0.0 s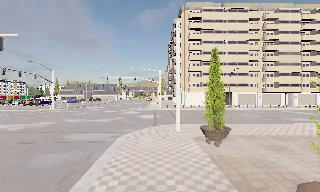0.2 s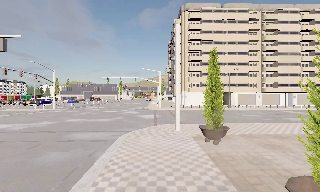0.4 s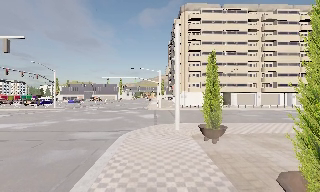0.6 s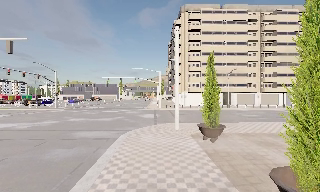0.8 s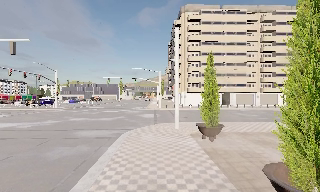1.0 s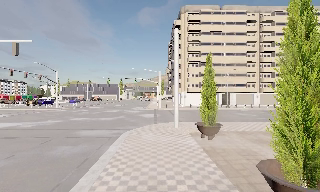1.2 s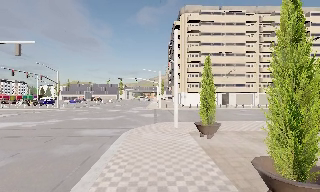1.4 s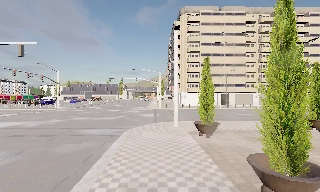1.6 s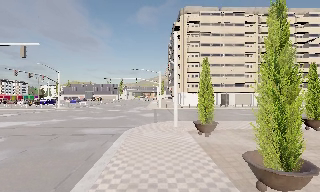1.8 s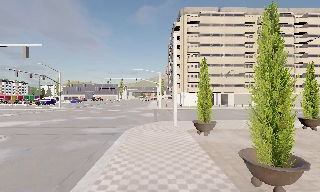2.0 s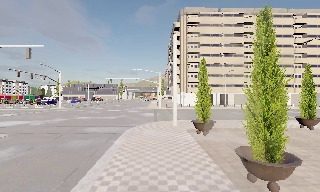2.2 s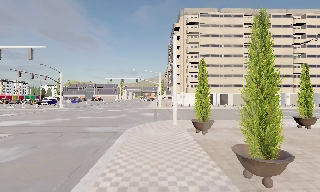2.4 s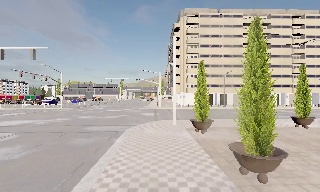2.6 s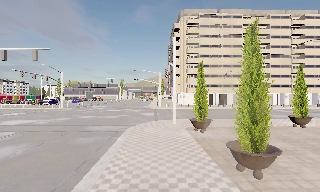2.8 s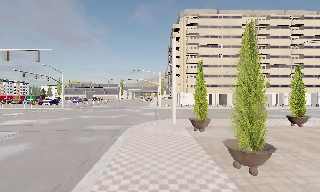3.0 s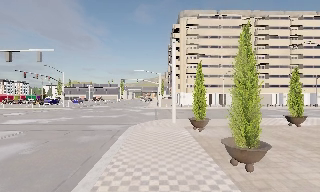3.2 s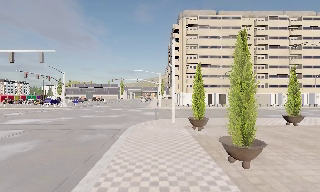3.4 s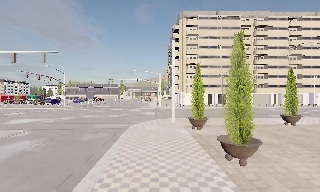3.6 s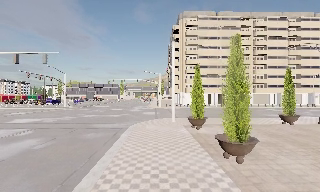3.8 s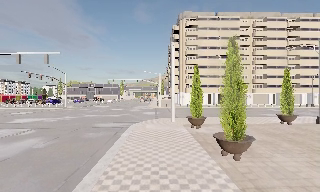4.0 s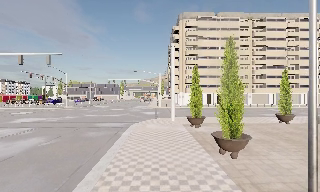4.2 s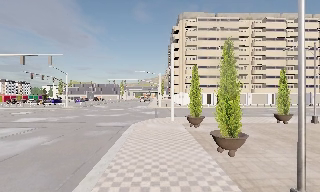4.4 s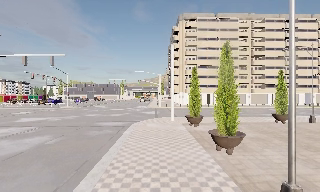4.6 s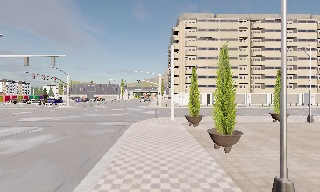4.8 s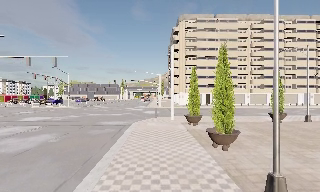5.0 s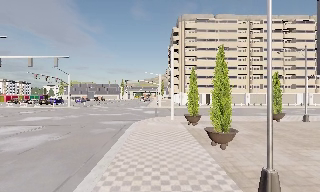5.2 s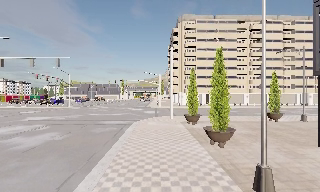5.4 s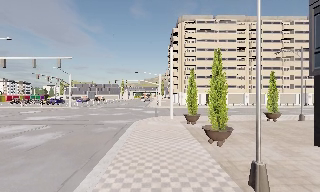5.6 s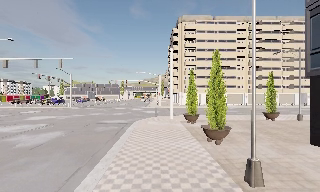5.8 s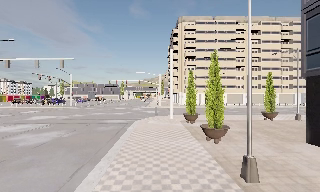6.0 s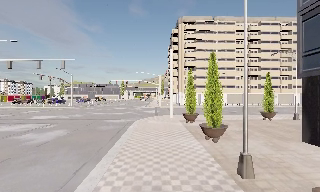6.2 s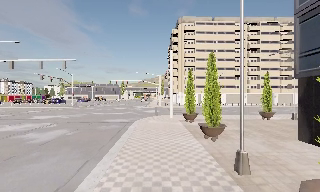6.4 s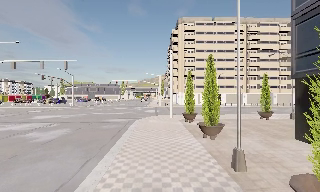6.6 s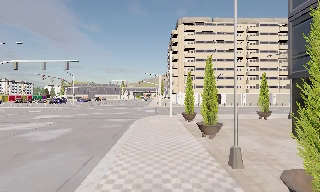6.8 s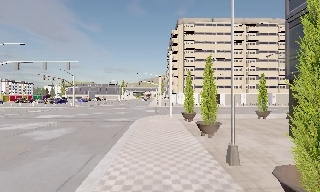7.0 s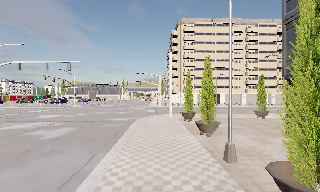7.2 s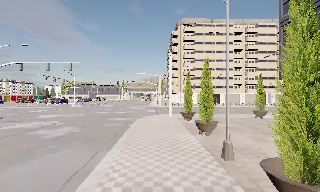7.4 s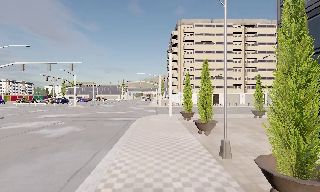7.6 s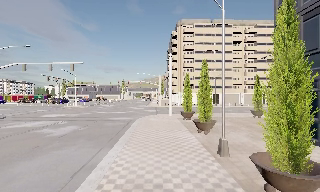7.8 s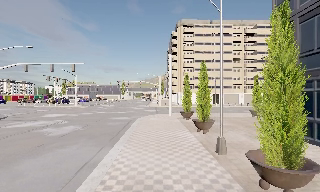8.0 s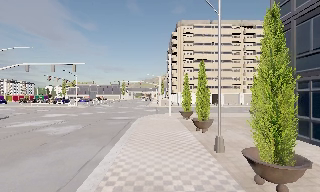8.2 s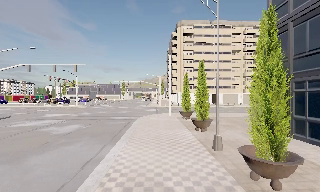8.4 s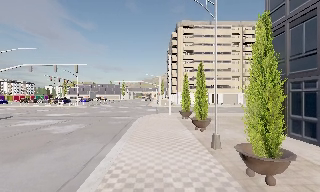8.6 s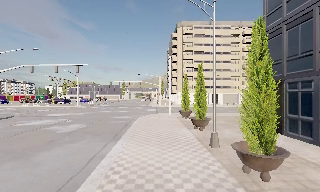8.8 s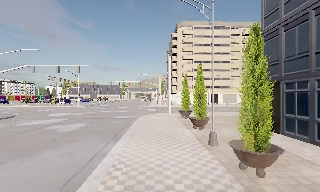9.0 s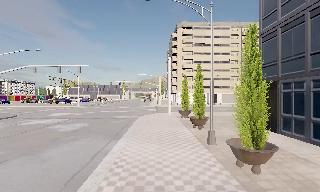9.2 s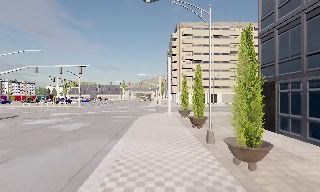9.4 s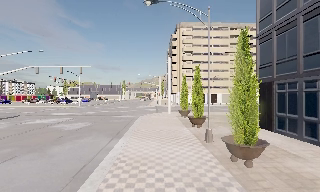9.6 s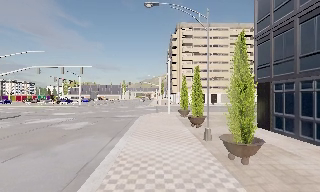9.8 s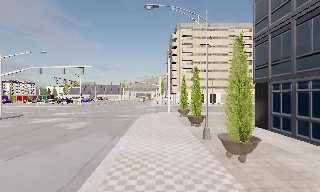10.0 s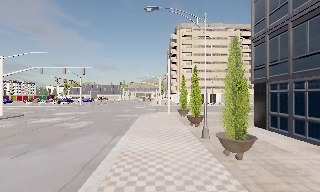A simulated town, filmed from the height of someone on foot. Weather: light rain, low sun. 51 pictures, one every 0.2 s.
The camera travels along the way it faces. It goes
backward.
0.0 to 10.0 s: The camera travels backward, about 11 m, so what stands in front gets smaller.
The film runs backward here.
